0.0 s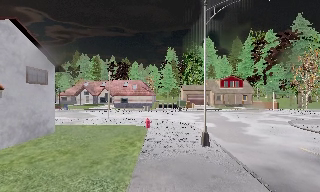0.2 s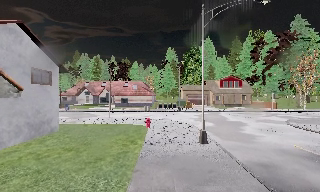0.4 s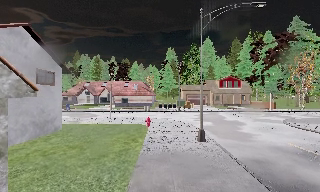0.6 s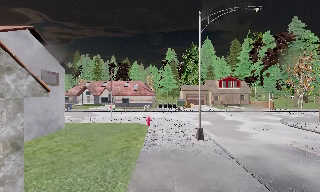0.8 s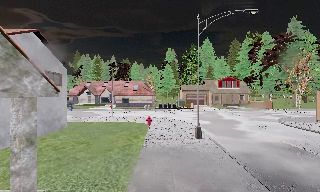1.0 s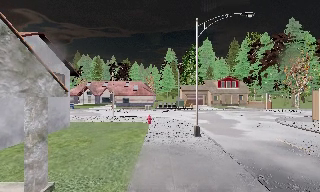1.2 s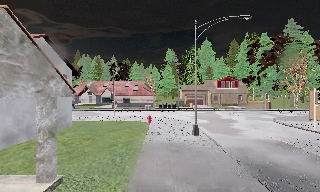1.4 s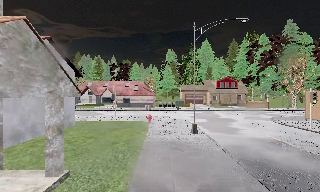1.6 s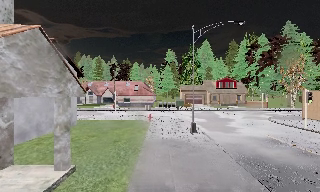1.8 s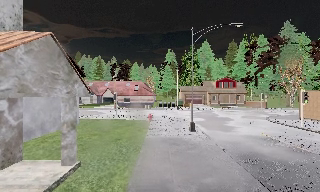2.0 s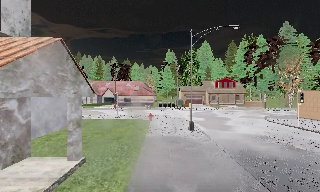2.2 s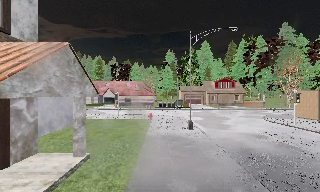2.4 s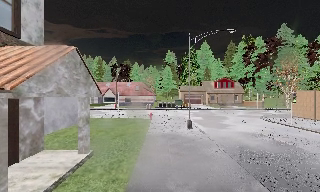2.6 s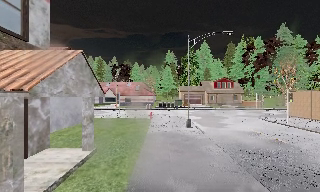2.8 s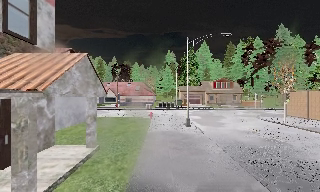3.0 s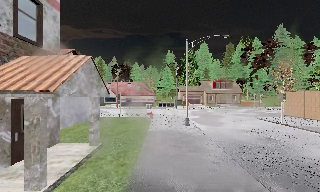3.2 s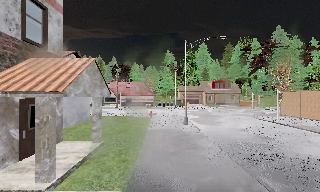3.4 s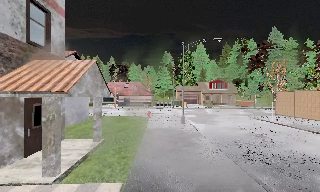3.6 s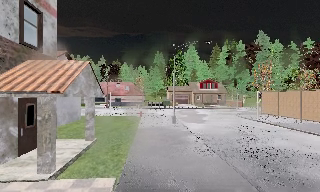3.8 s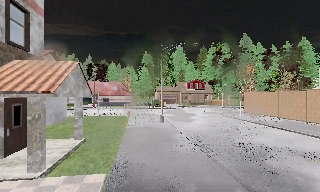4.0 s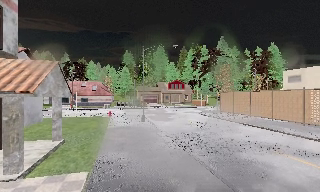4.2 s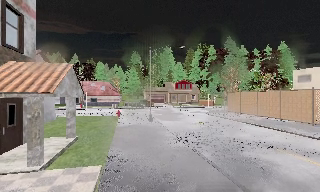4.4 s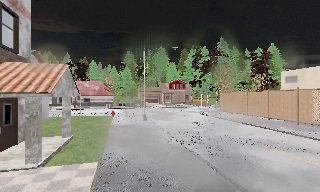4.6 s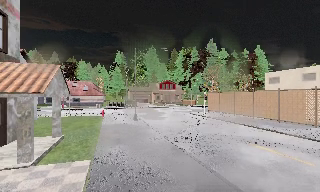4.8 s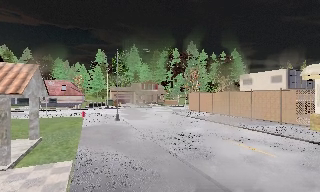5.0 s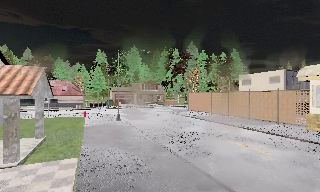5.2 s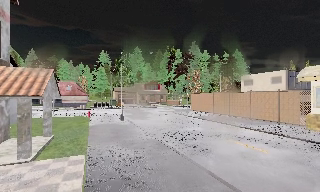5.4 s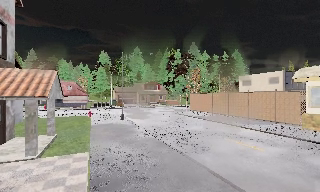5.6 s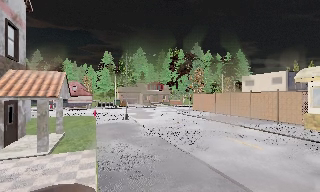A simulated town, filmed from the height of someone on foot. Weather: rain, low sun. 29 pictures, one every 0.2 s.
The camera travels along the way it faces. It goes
backward.
0.0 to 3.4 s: The camera travels backward, about 6 m, so what stands in front gets smaller.
3.4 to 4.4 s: The camera pans to its right, which is clockwise from overhead, by about 15 degrees. It travels backward, about 2 m, so what stands in front gets smaller.
4.4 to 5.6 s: The camera travels backward, about 2 m, so what stands in front gets smaller.
The film runs backward here.
